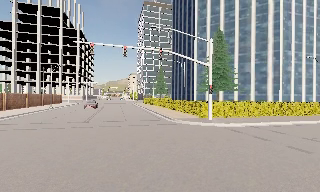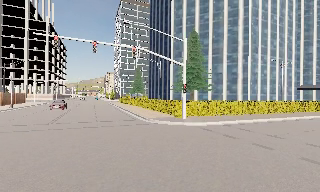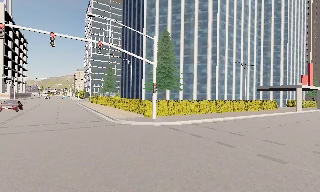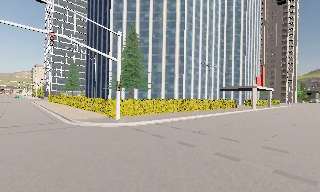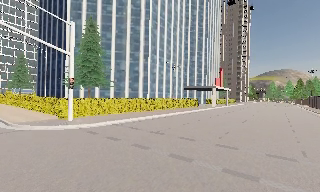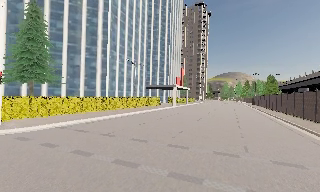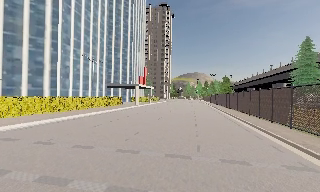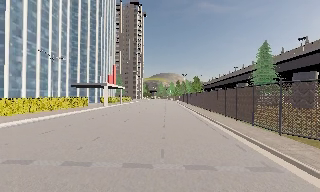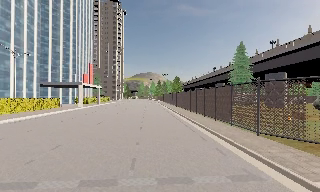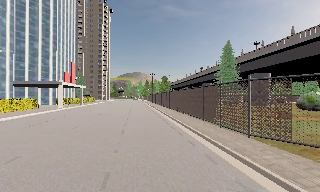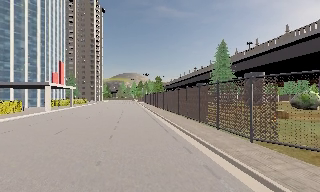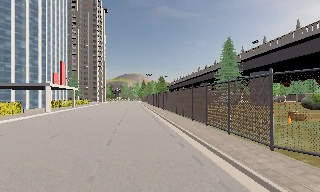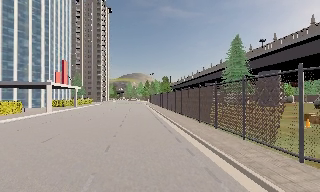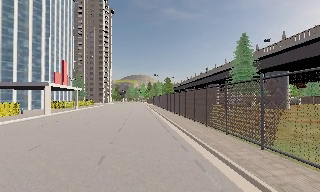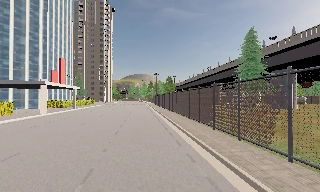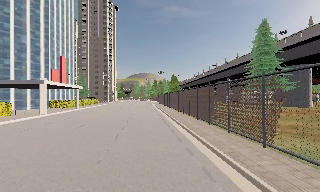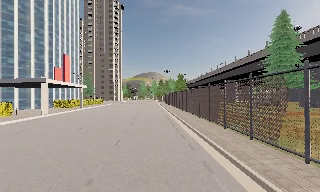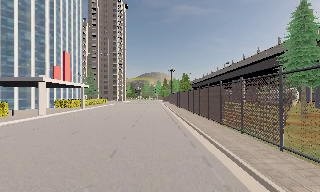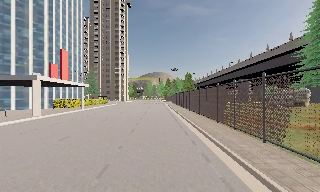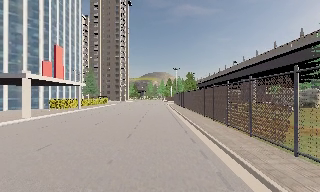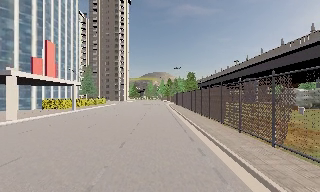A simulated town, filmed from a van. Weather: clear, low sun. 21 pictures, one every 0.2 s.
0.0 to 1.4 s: The camera swings to its right by about 75 degrees, and the scene slides to the left. It travels forward and to its right, about 6 m.
1.4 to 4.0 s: The camera travels forward, about 17 m, so what stands in front looms larger. It gains speed.
The film runs forward here.
